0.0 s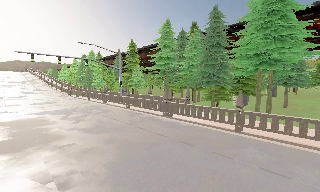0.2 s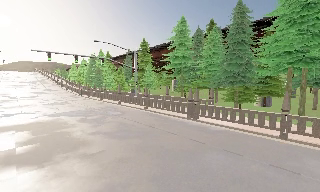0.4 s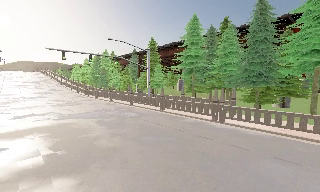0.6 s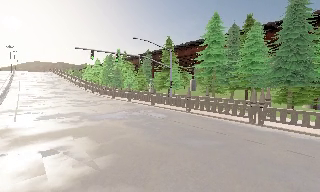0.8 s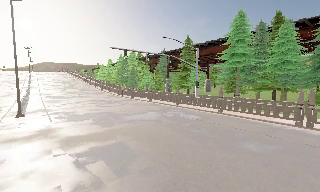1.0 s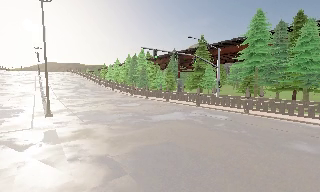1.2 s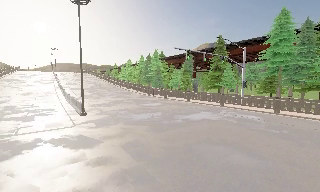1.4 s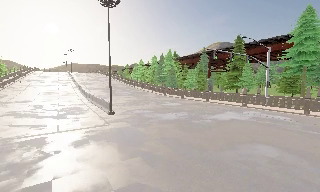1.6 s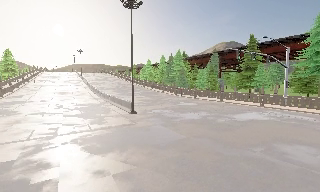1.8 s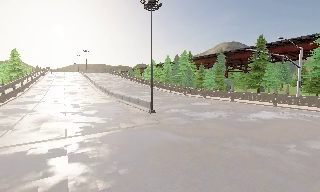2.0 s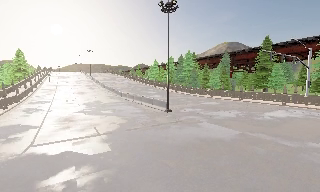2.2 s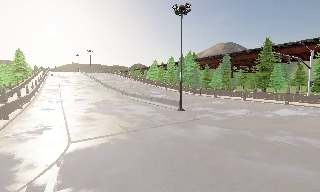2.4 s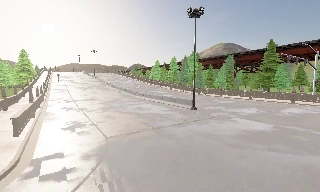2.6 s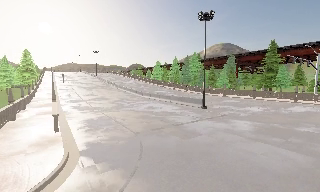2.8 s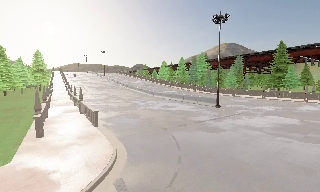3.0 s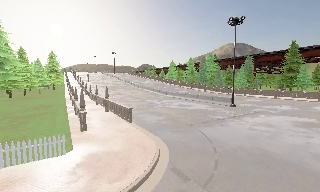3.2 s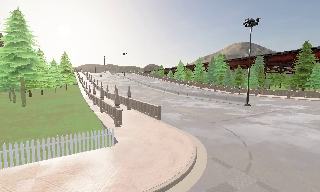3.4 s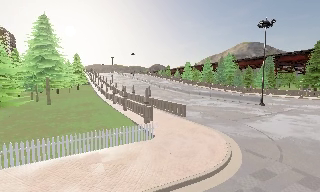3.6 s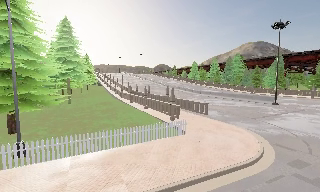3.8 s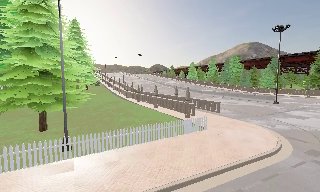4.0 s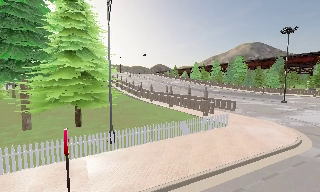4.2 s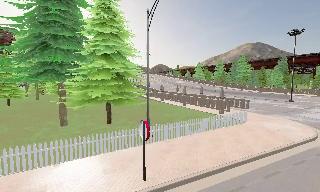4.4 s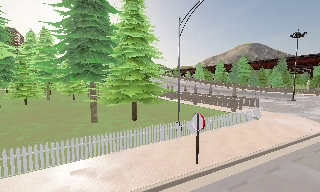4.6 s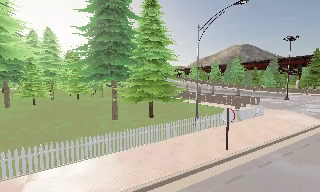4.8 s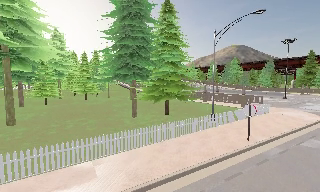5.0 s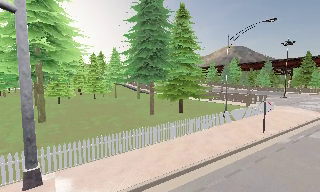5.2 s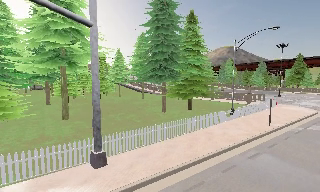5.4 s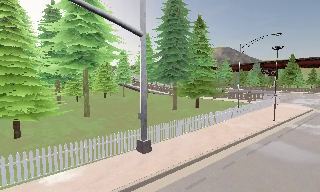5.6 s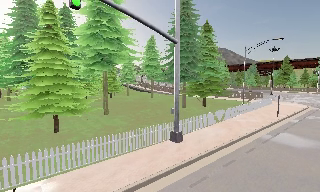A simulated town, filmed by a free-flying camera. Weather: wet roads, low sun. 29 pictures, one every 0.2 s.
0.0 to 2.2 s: The scene slides to the right, as the camera pans about 10 degrees to its left. It travels to its left, about 25 m, so close, fixed things drift to the right.
2.2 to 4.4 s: The camera travels to its left and backward, about 25 m, so close, fixed things drift to the right.
4.4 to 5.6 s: The camera pans to its right, which is clockwise from overhead, by about 10 degrees. It travels to its left and backward, about 14 m, so close, fixed things drift to the right.
The film runs forward here.
